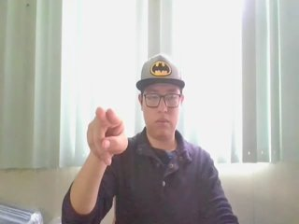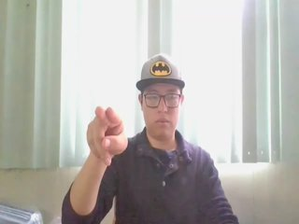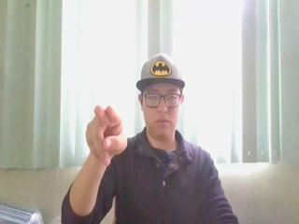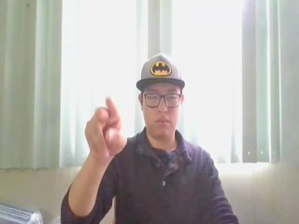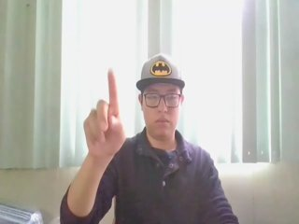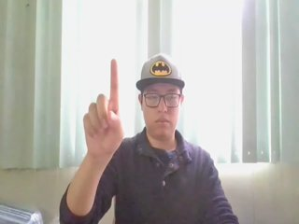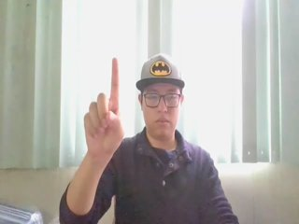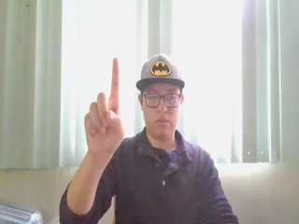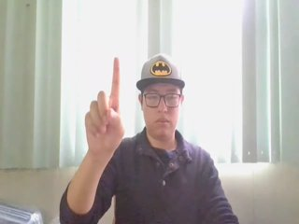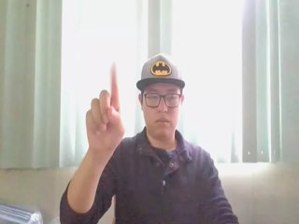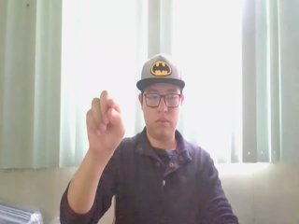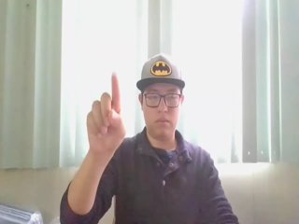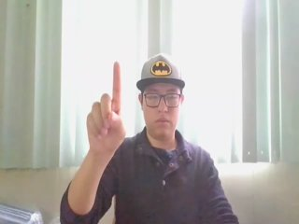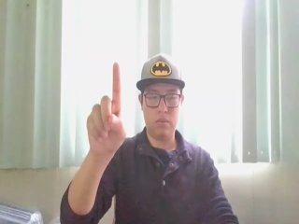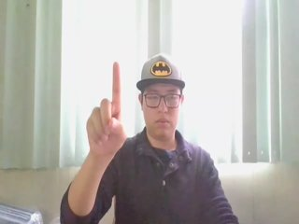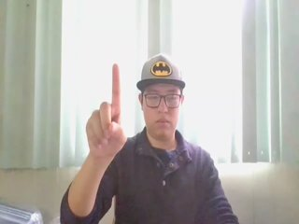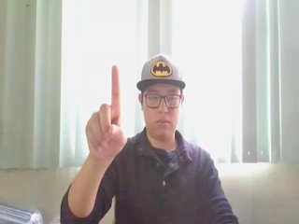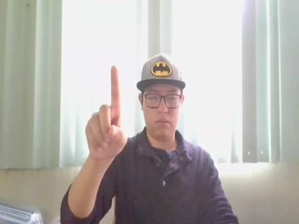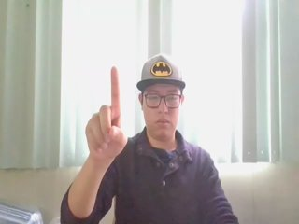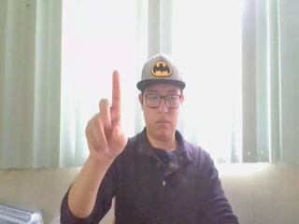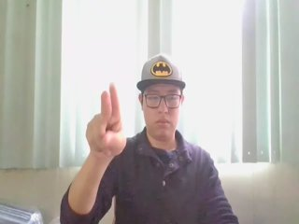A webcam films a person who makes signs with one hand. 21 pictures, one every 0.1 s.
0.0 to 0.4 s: Pointing with two fingers.
0.5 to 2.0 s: Click with one finger.
